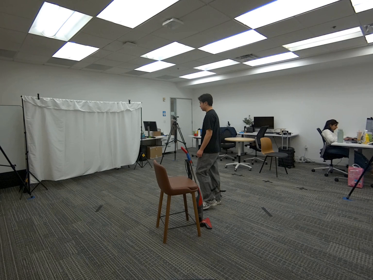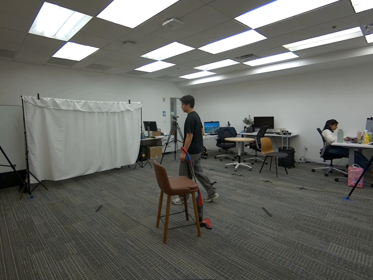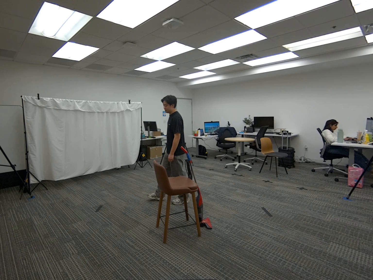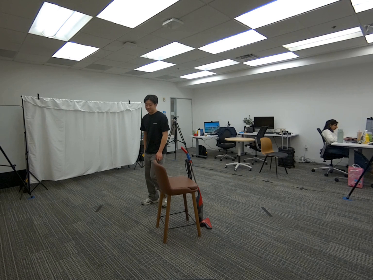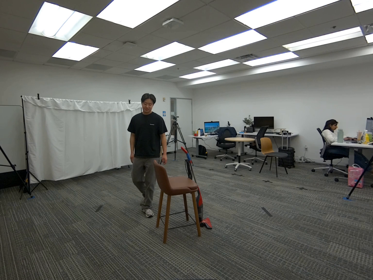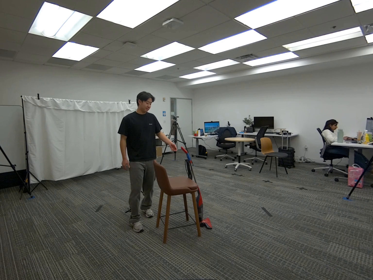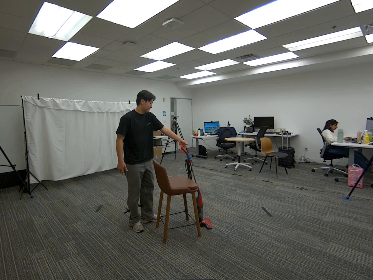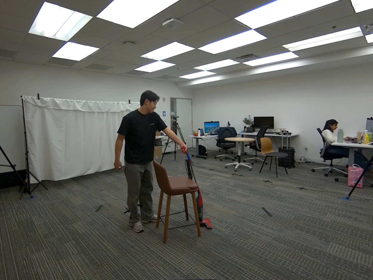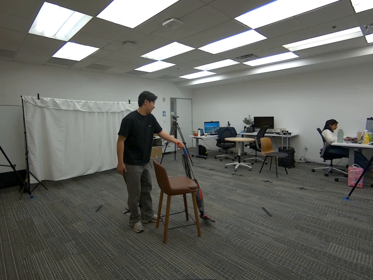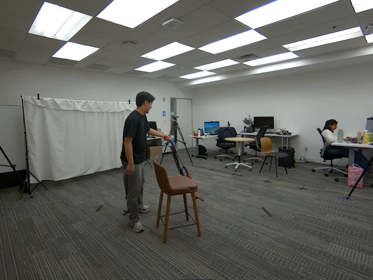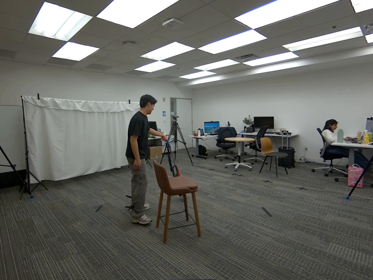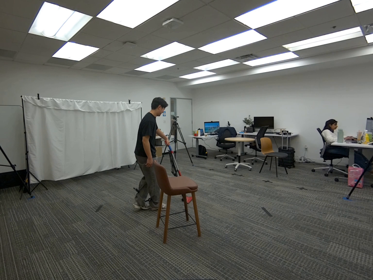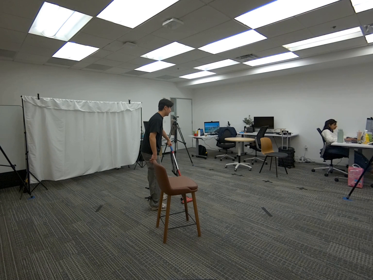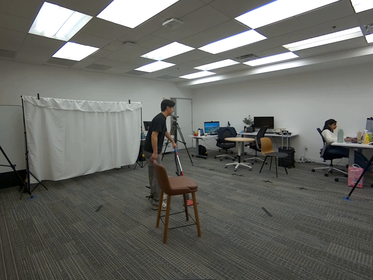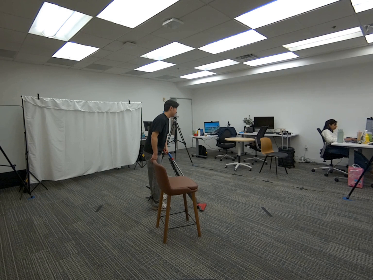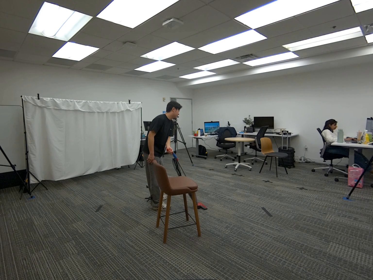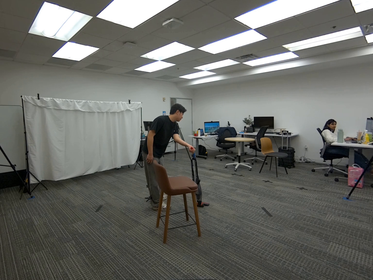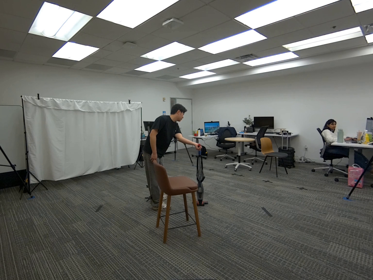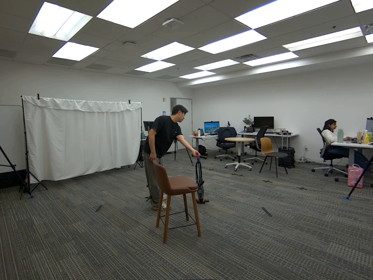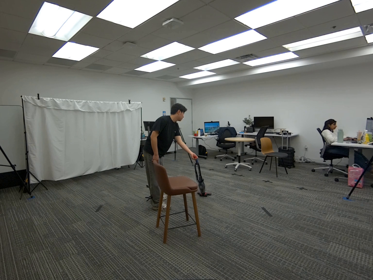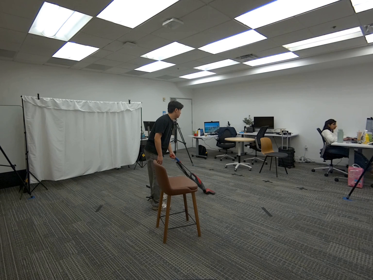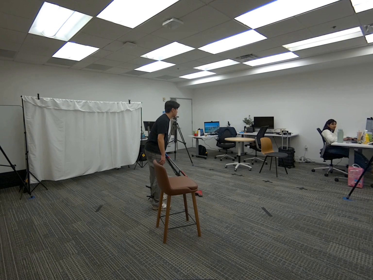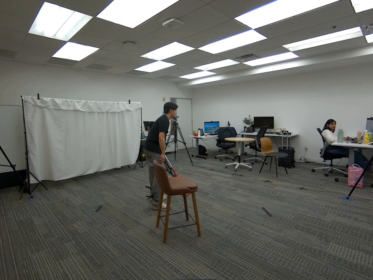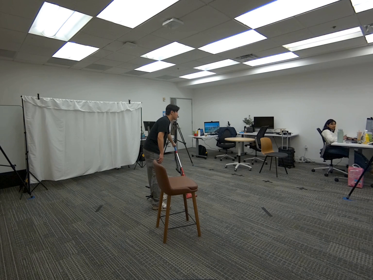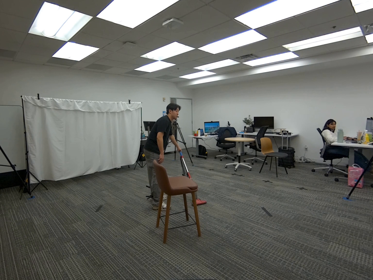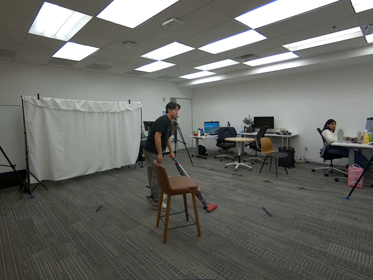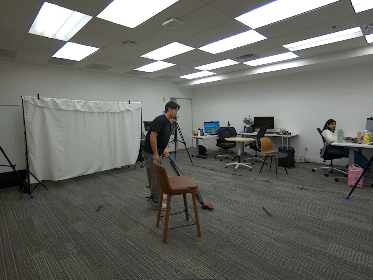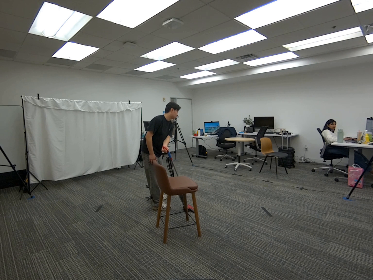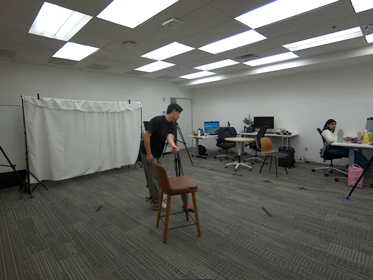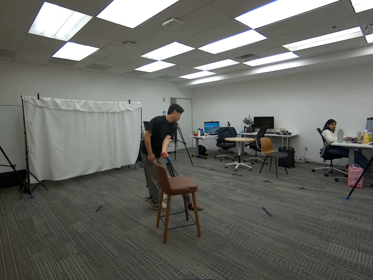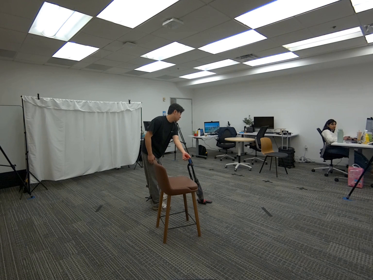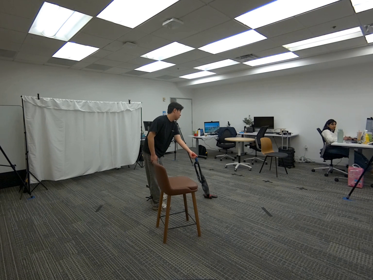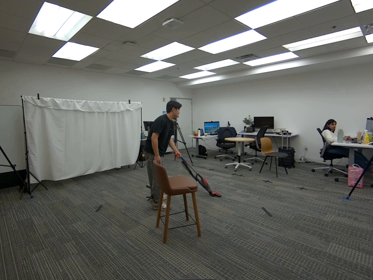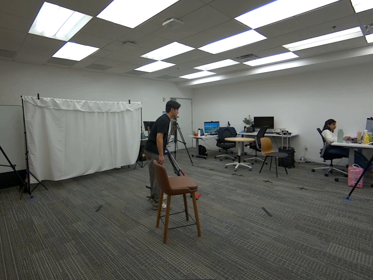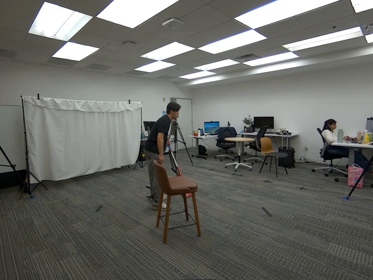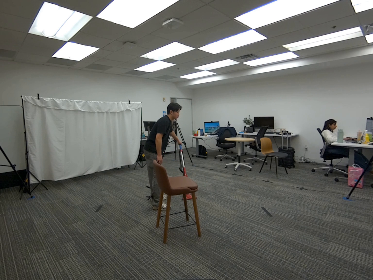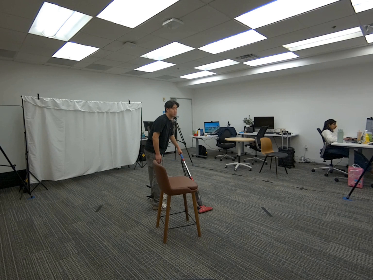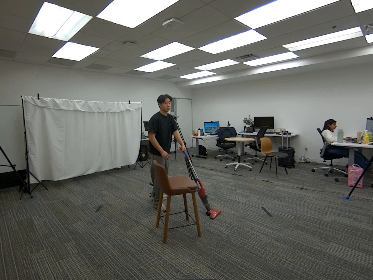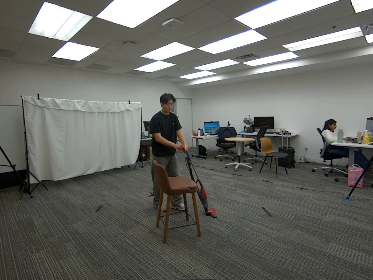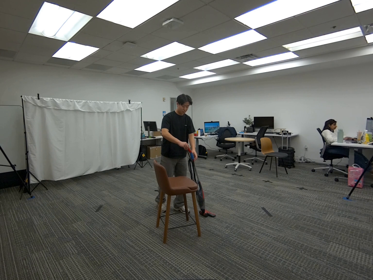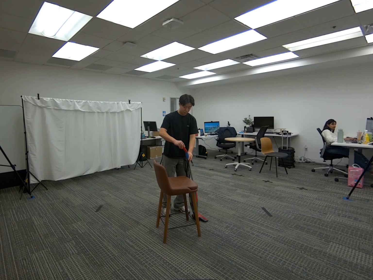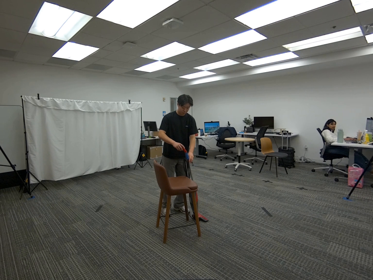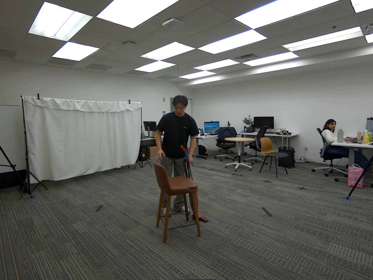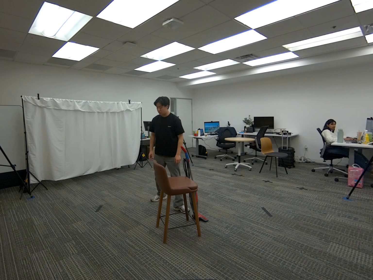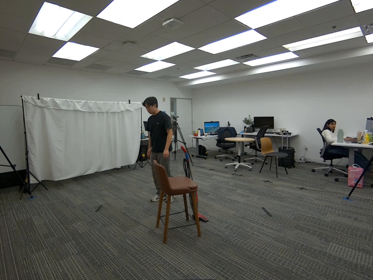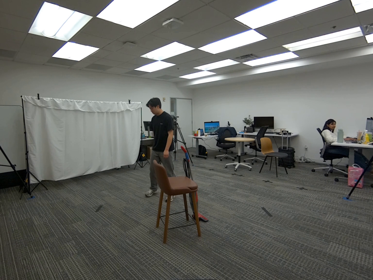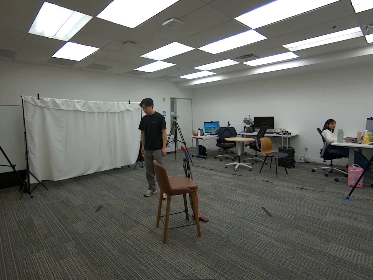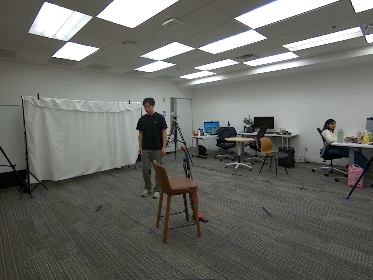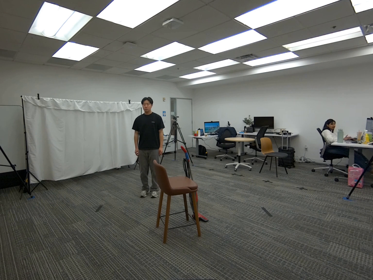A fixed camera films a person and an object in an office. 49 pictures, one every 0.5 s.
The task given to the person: Walk over to the vacuum leaning on the tall bar stool and pick up the vacuum using your left hand and hold the vacuum infront of you and perform side to side vacuum motions. Place it back leaning on the stool when complete.
